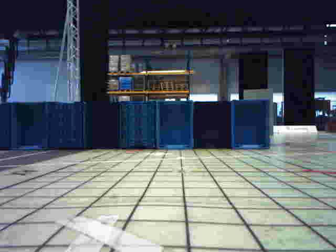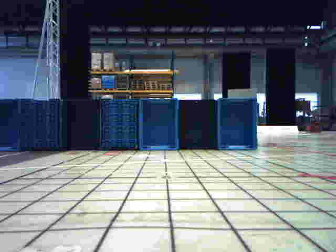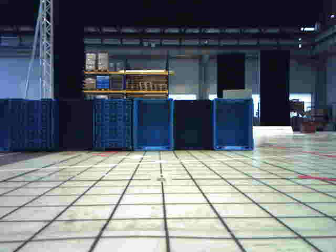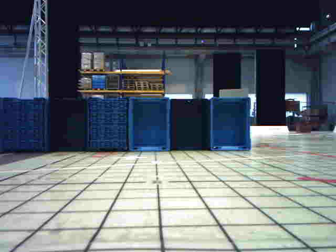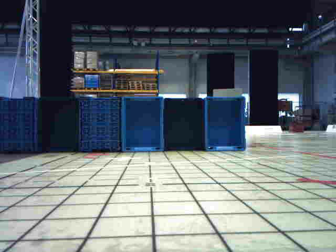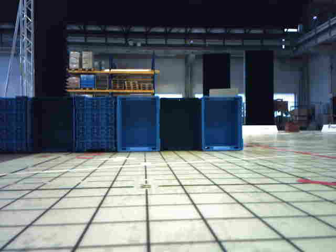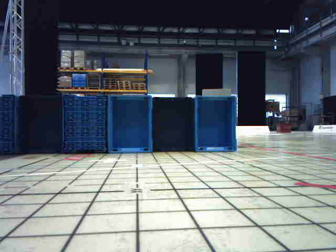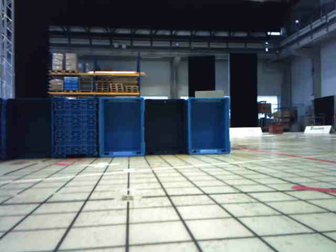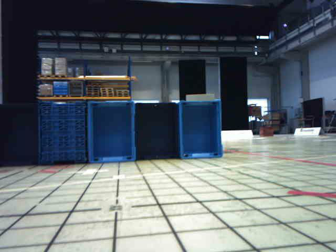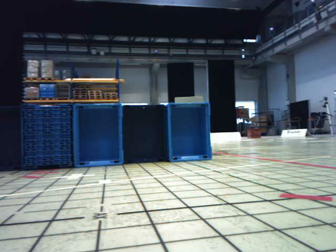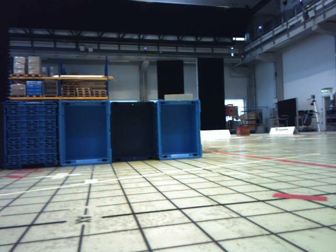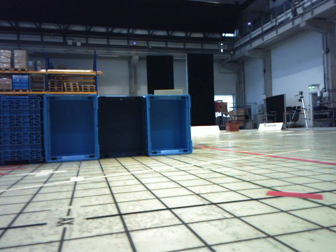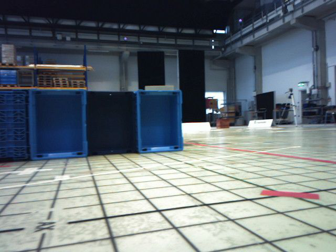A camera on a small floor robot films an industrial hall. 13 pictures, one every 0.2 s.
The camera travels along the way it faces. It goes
forward.
0.0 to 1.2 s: The camera travels forward, about 0.3 m, so what stands in front looms larger.
1.2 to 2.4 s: The camera swings to its right by about 10 degrees, and the scene slides to the left. It travels forward, about 0.2 m, so what stands in front looms larger.
The film runs forward here.
